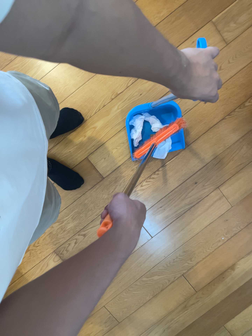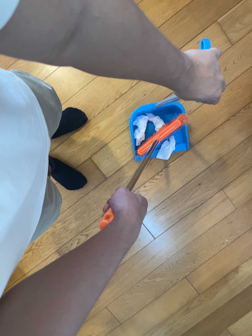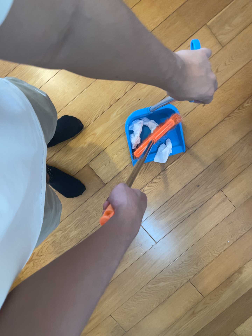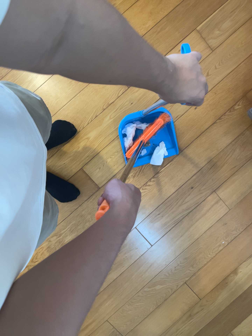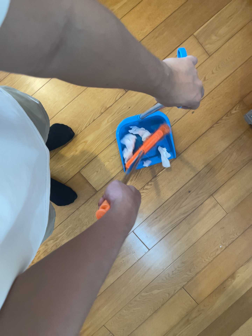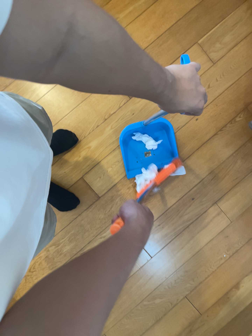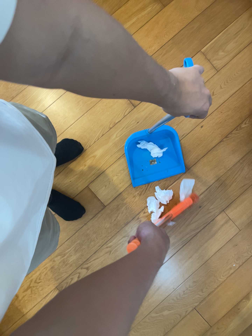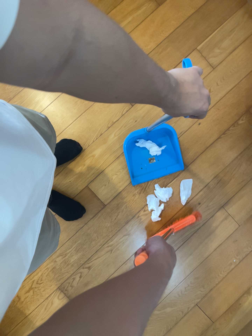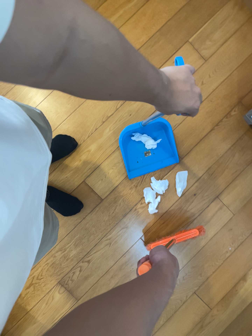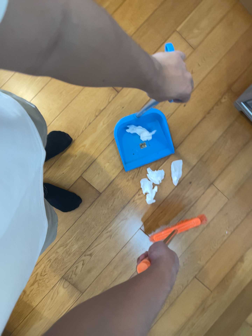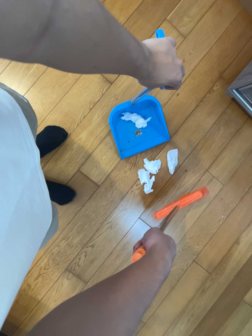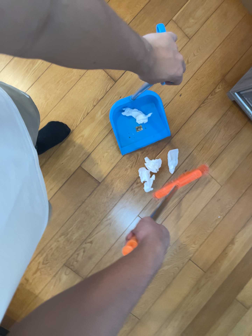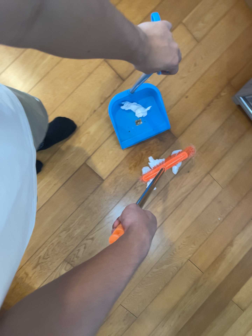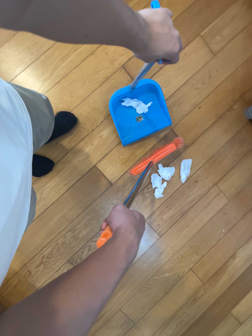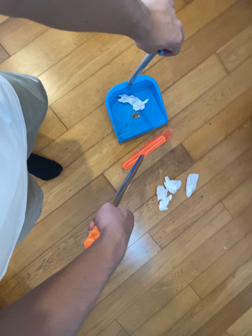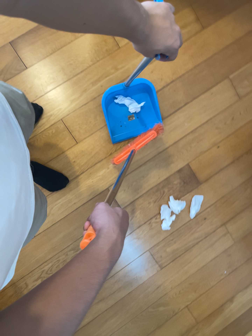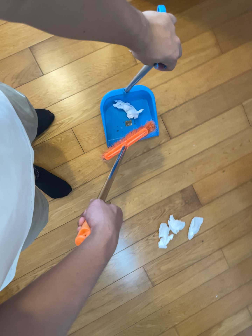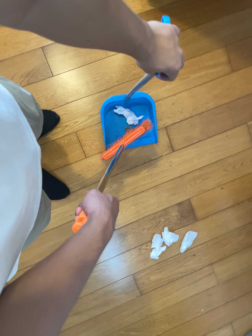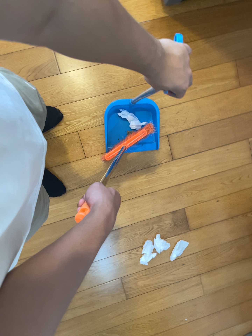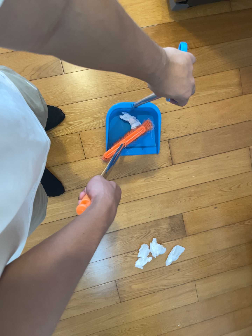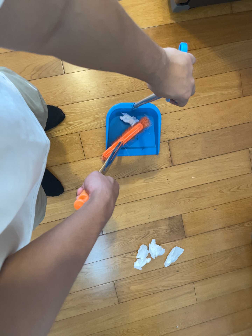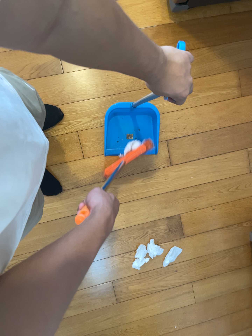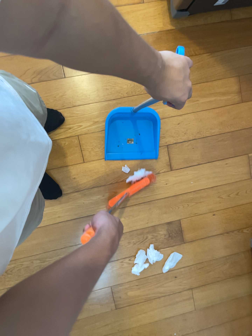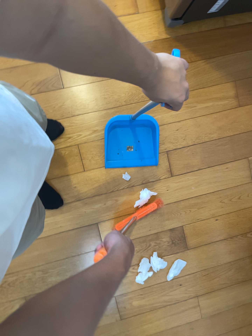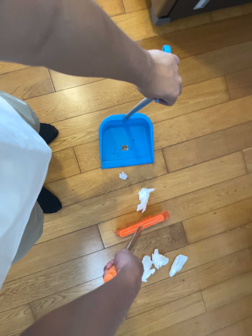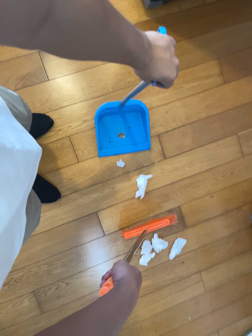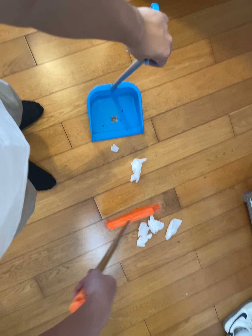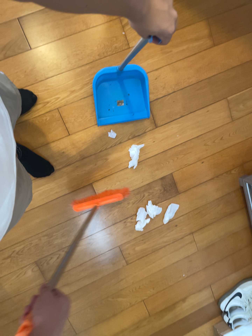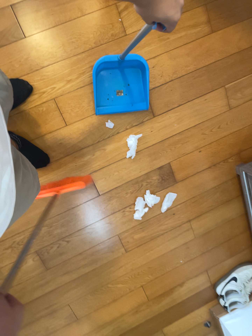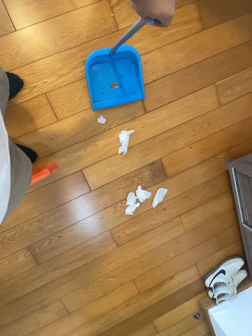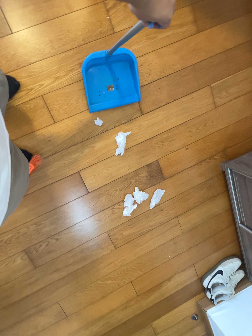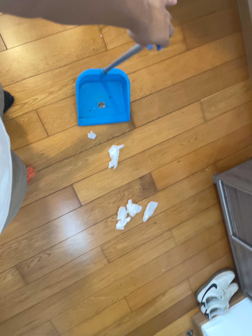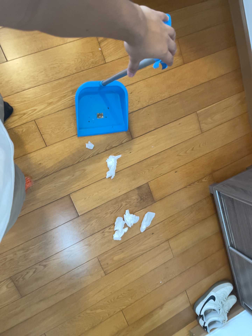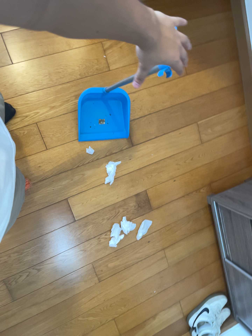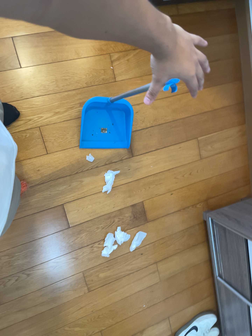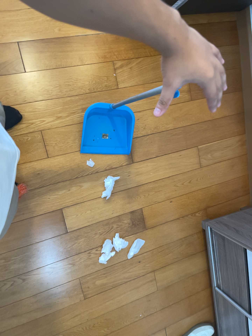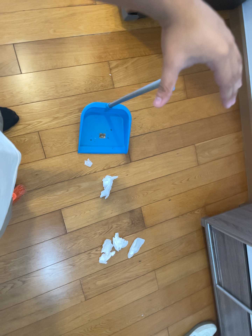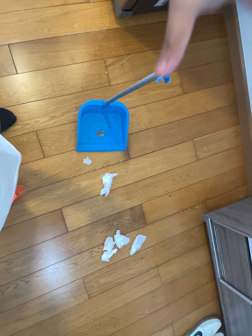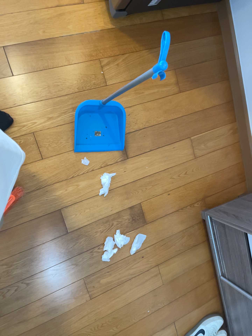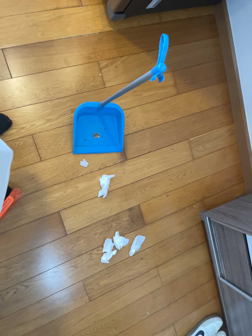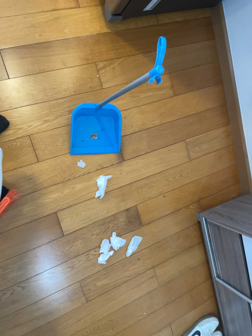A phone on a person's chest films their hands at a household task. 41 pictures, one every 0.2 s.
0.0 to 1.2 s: The camera shifts only a little, or ends up much as it began.
1.2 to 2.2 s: The camera travels to its left and backward, about 12 cm.
2.2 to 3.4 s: The camera travels toward the top of its view and to its left, about 24 cm, so close, fixed things drift downward. It rolls about its line of sight by about 25 degrees, and the scene rotates clockwise.
3.4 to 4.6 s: The camera shifts only a little, or ends up much as it began.
4.6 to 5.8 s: The camera's aim tips toward the bottom of its view by about 15 degrees, and the scene shifts upward. It rolls about its line of sight by about 10 degrees, and the scene rotates counterclockwise.
5.8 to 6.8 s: The camera's aim tips toward the top of its view by about 10 degrees, and the scene shifts downward.
6.8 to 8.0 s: The camera travels toward the bottom of its view, about 7 cm.
The film runs backward here.
